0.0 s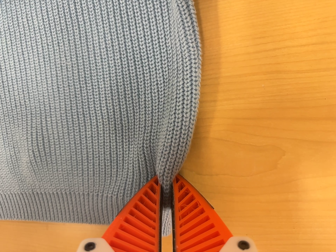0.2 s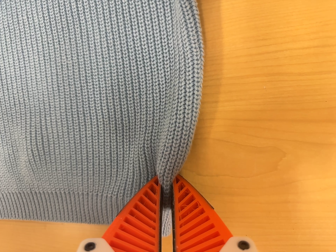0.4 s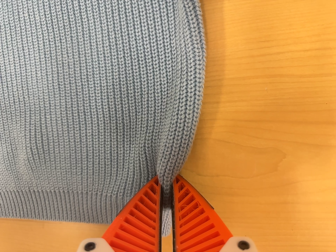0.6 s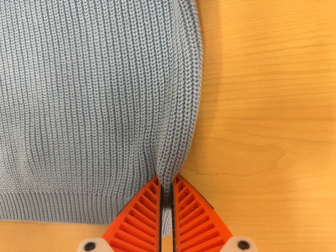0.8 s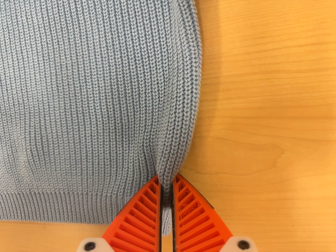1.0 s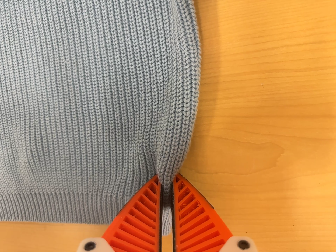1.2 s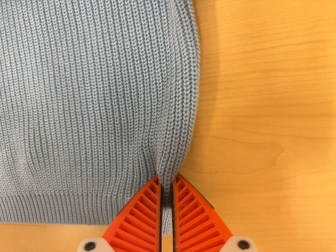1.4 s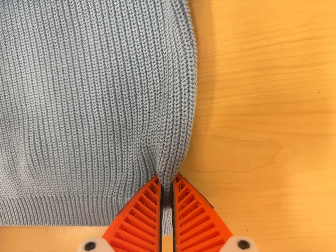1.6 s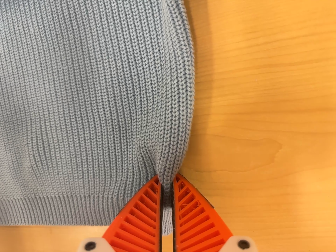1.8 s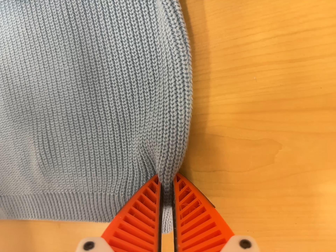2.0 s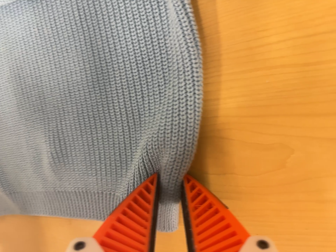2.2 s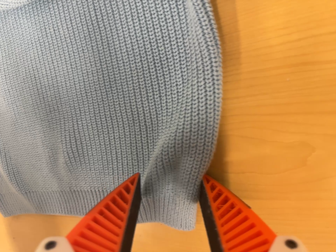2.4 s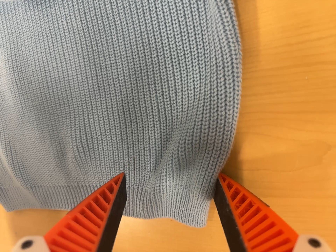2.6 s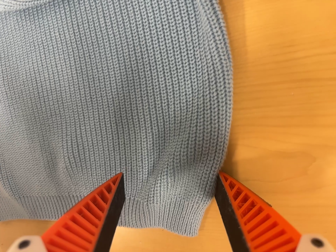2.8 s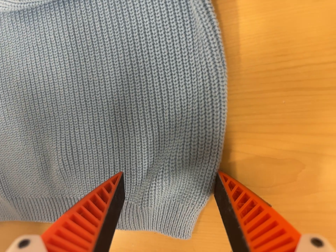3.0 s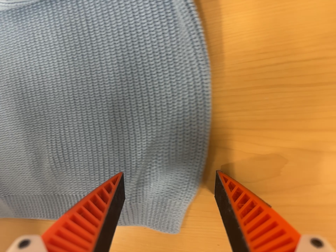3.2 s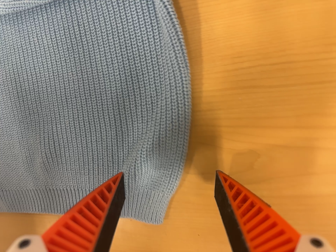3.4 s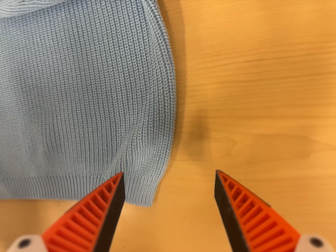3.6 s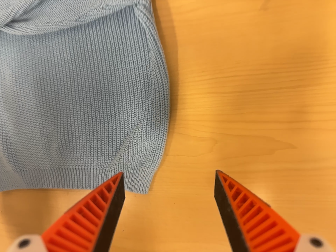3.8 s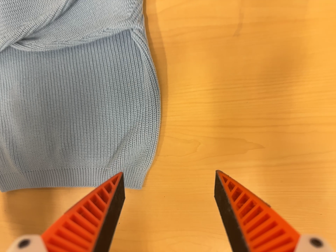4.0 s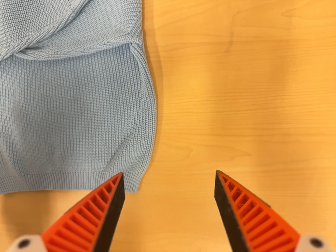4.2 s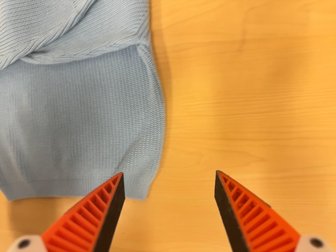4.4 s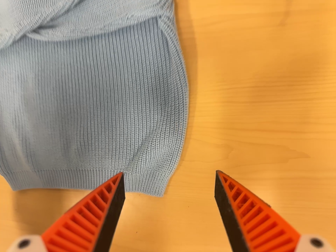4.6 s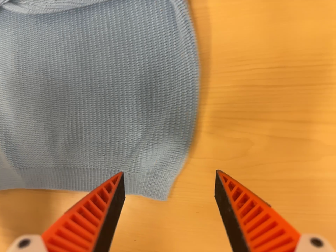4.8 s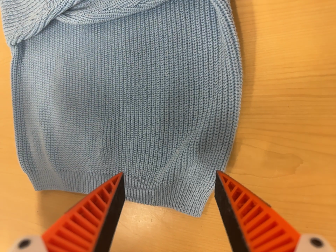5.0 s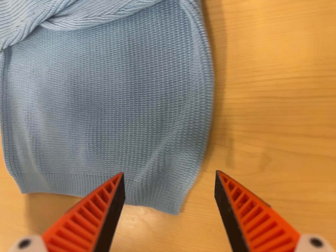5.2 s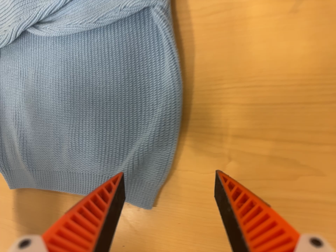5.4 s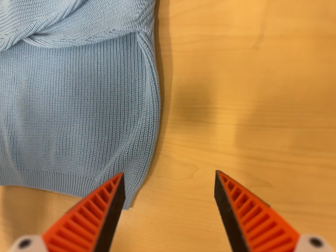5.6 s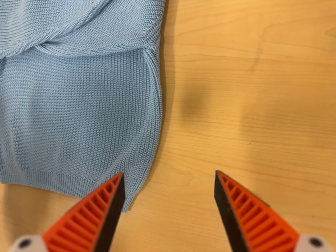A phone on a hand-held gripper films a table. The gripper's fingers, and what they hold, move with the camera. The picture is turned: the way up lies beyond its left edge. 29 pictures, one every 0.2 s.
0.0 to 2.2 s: The camera shifts only a little, or ends up much as it began.
2.2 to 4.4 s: The camera travels backward, about 12 cm, so what stands in front gets smaller.
4.4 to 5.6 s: The camera travels to its right, about 6 cm. It rolls about its line of sight by about 10 degrees, and the scene rotates clockwise.
The film runs backward here.
